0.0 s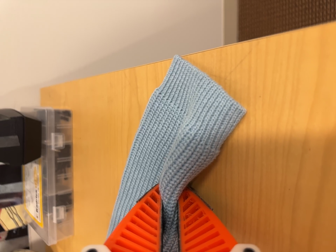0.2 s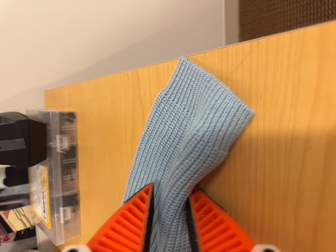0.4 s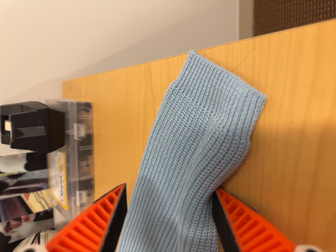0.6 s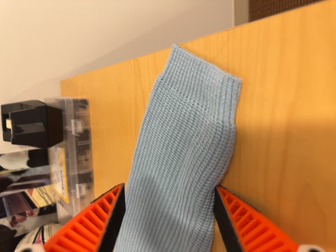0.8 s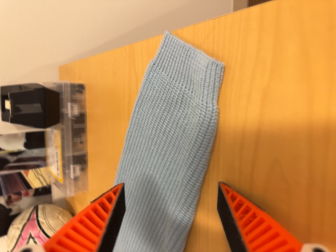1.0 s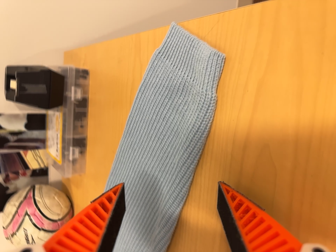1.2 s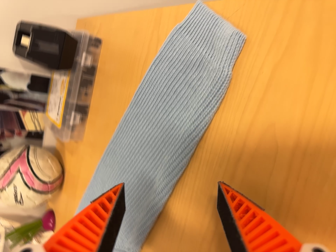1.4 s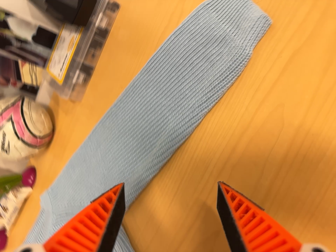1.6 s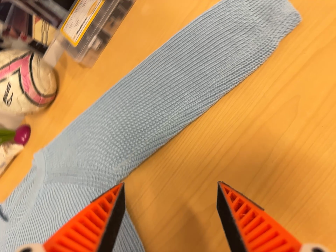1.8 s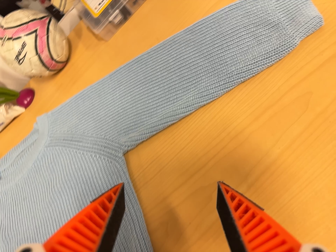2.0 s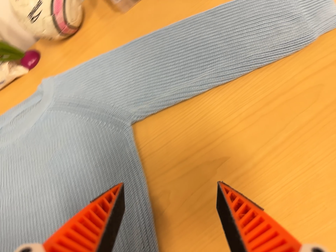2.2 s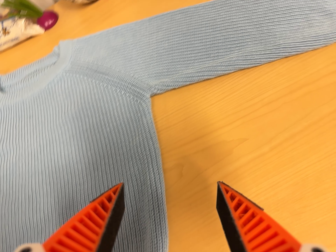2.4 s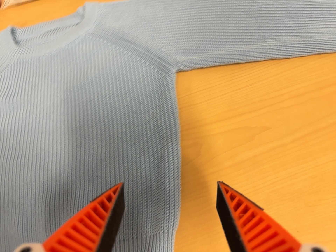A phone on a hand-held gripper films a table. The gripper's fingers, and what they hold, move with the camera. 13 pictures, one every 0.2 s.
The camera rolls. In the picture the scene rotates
clockwise.
The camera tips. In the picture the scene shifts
upward.
0.0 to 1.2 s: The camera travels backward and toward the bottom of its view, about 9 cm, so what stands in front gets smaller. It rolls about its line of sight by about 10 degrees, and the scene rotates clockwise.
1.2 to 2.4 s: The camera pans to its right by about 20 degrees. It travels to its left and toward the bottom of its view, about 26 cm. Its aim tips toward the bottom of its view by about 10 degrees, and the scene shifts upward. It rolls about its line of sight by about 55 degrees, and the scene rotates clockwise.
The film runs backward here.
